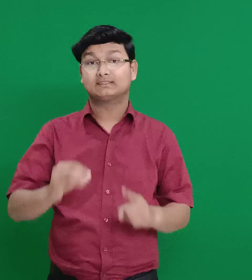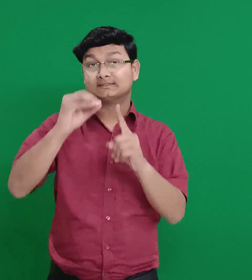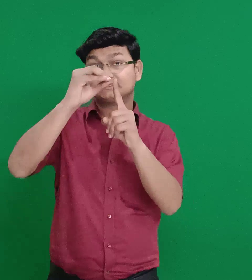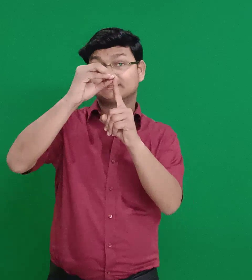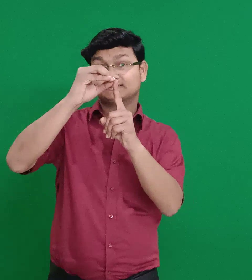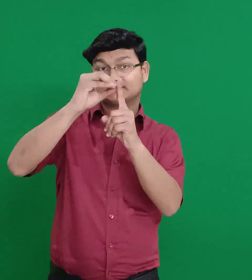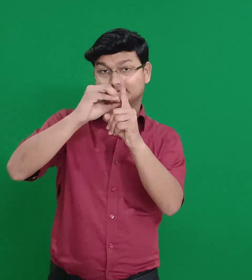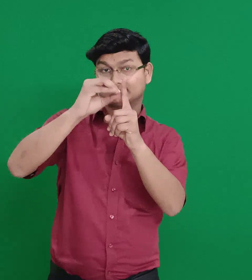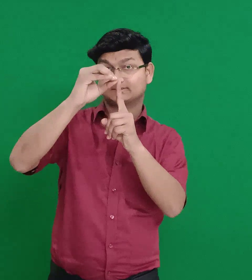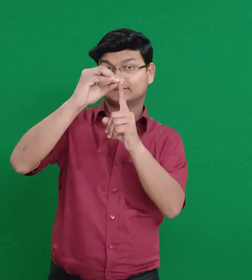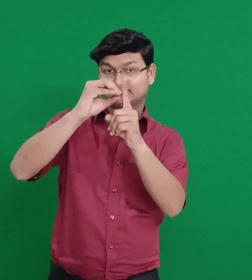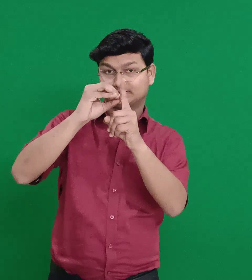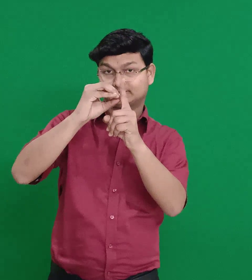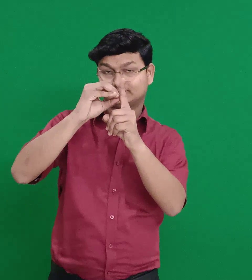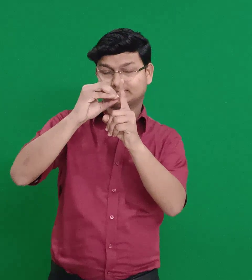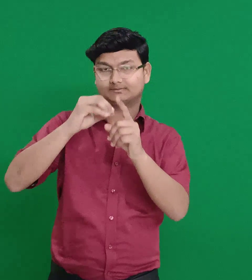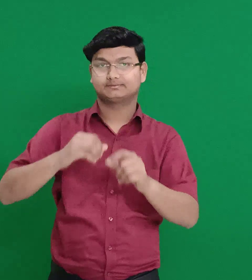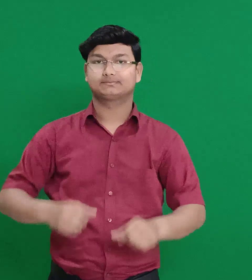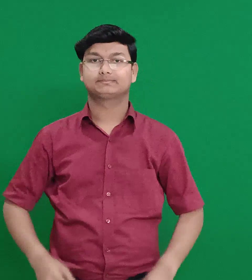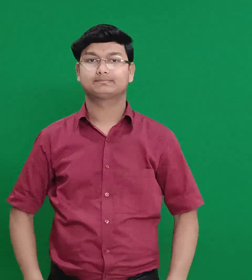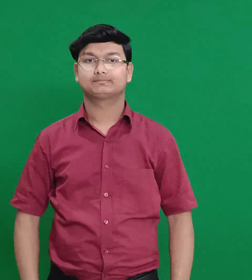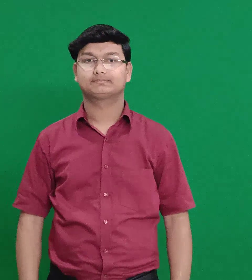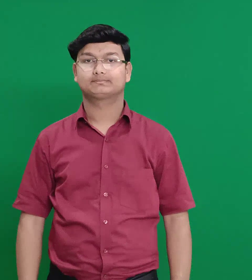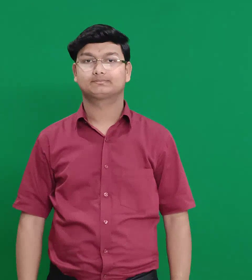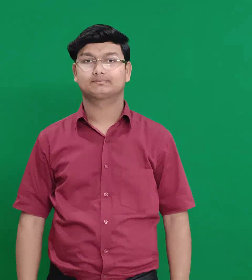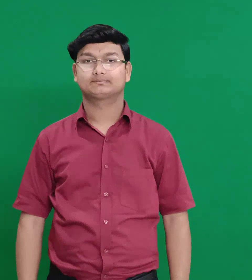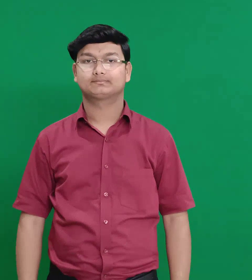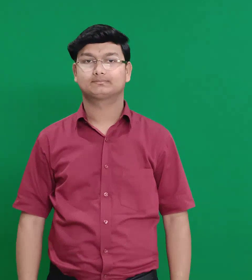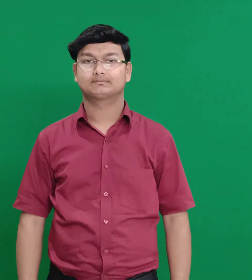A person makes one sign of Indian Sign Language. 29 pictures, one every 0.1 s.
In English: phoenicia
